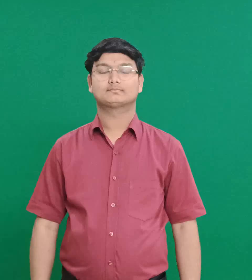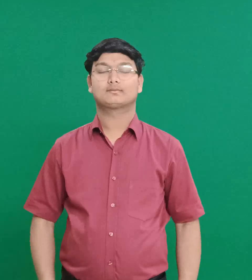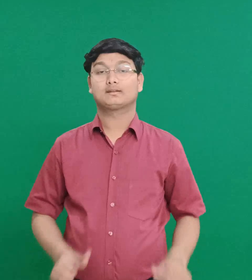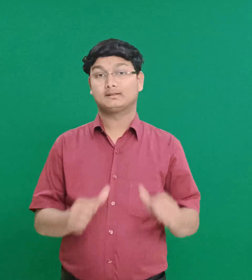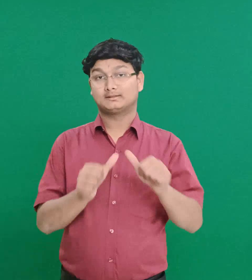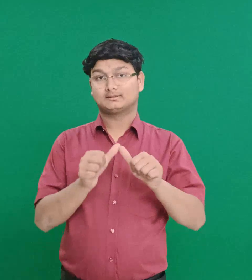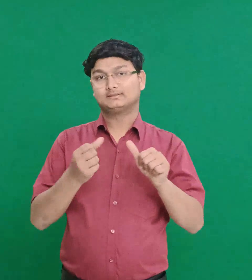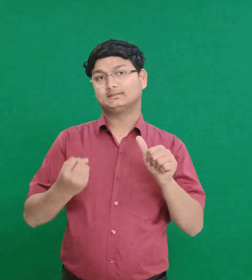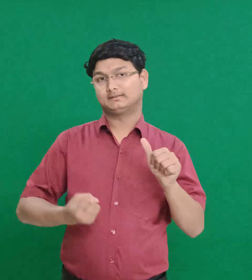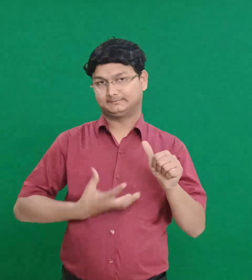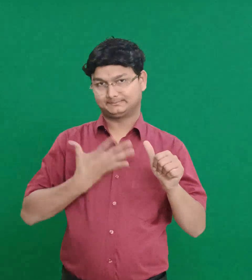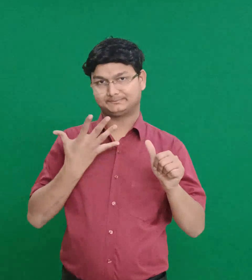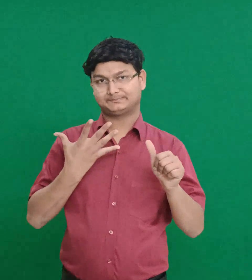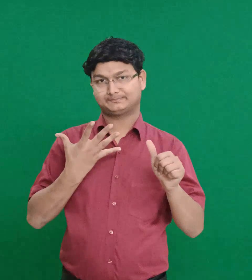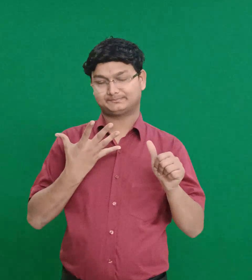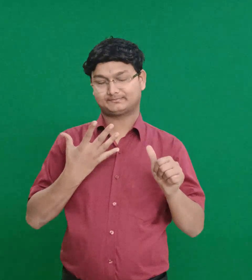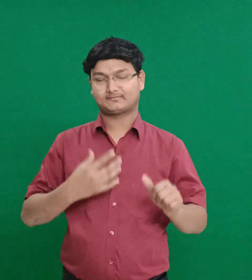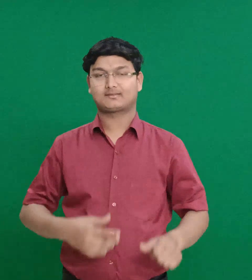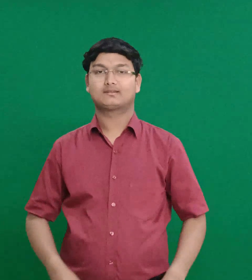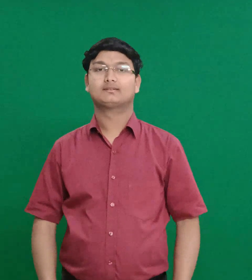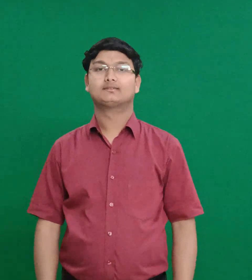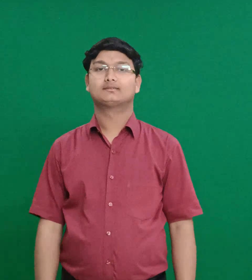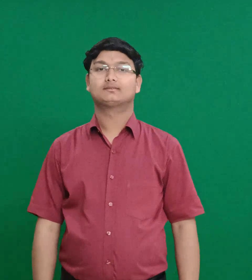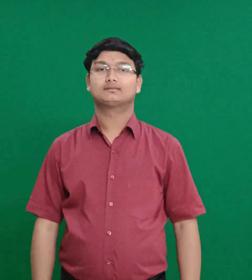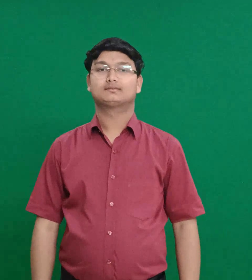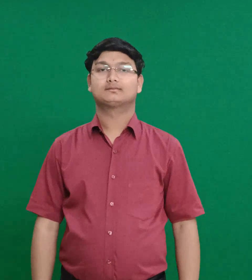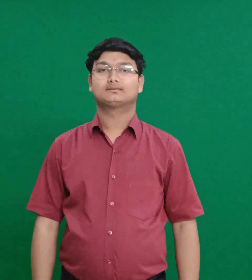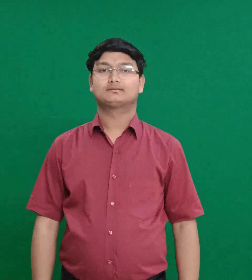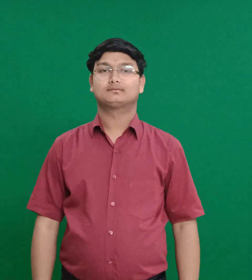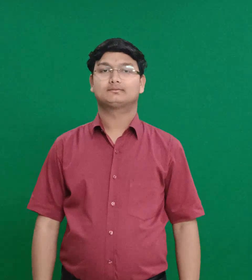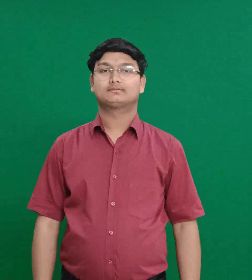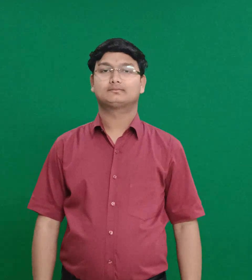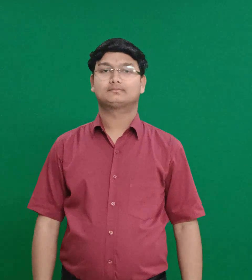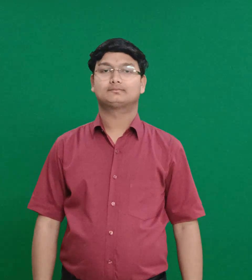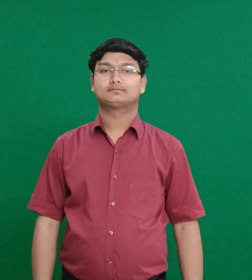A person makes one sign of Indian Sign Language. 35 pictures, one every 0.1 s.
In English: ahinoam (wife of david)
